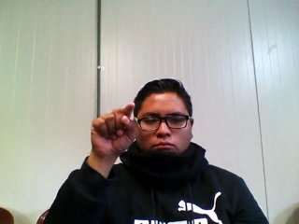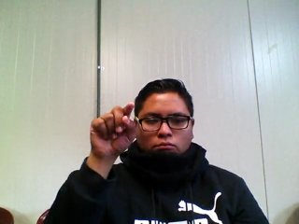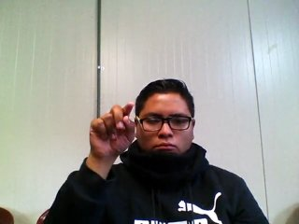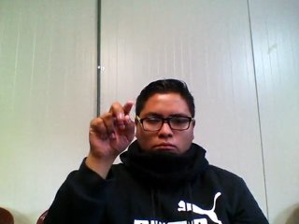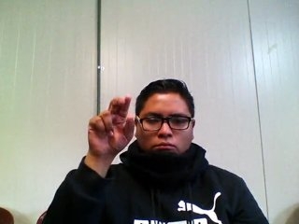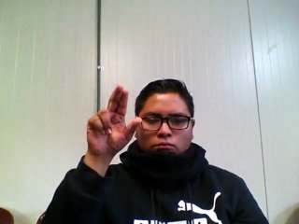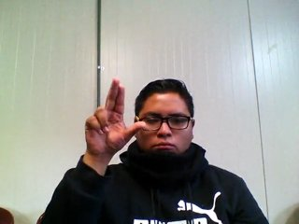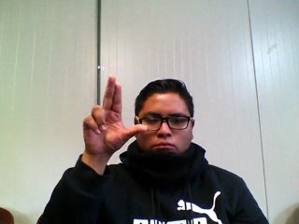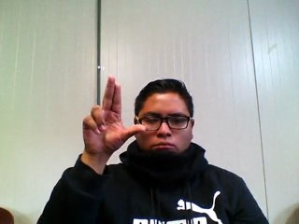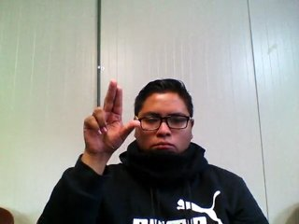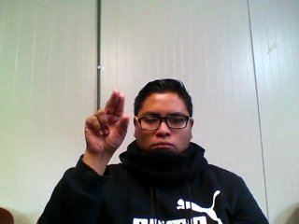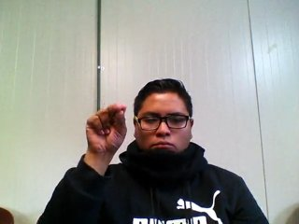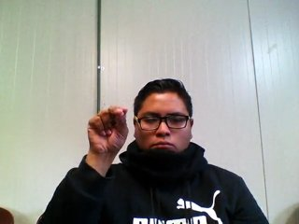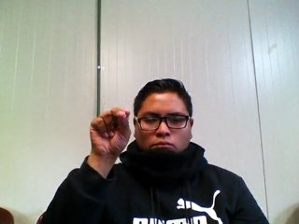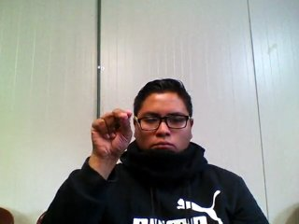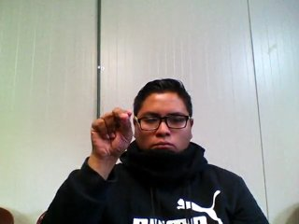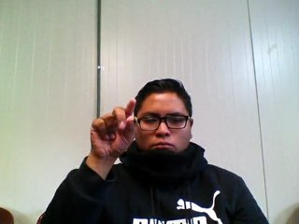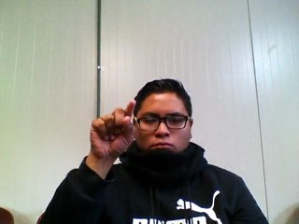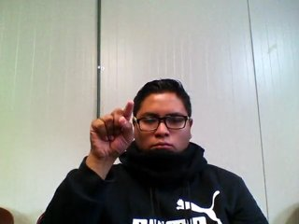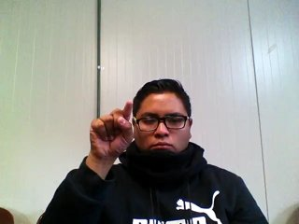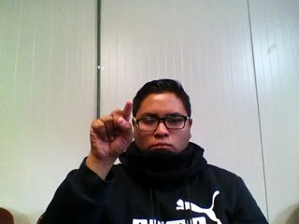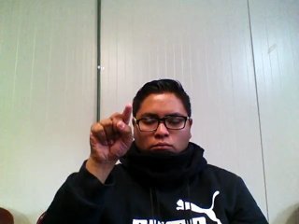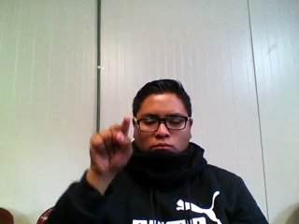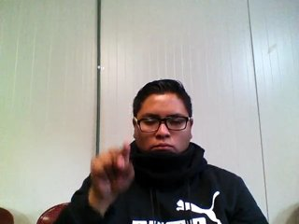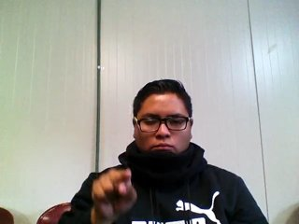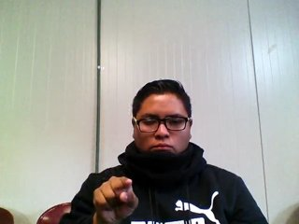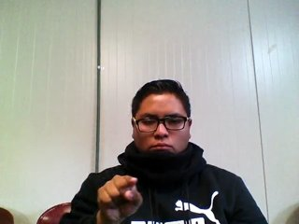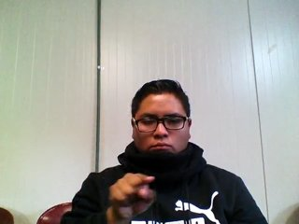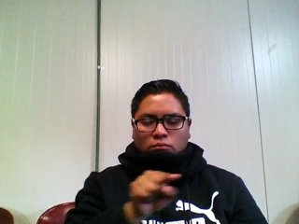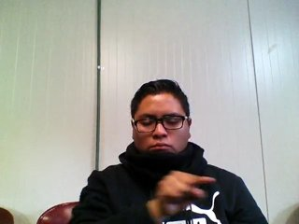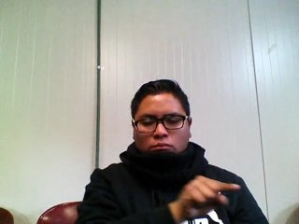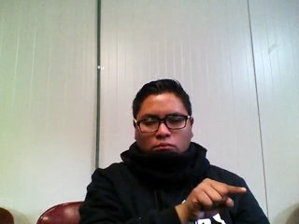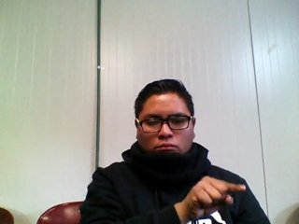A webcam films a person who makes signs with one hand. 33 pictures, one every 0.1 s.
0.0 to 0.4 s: Pointing with one finger.
0.5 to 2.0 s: Zoom out.
2.1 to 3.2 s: Pointing with one finger.
